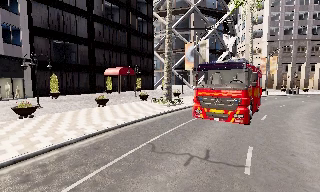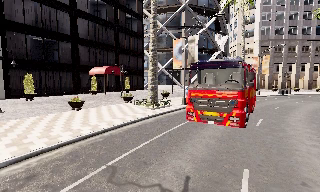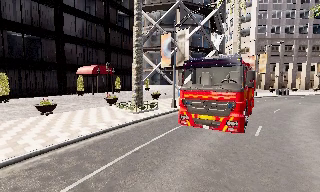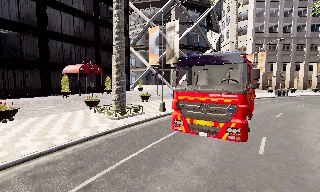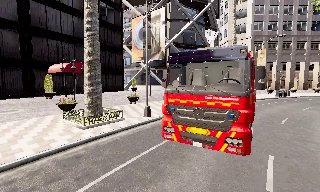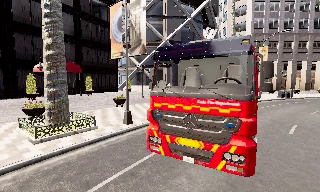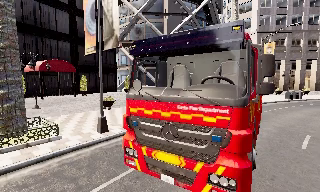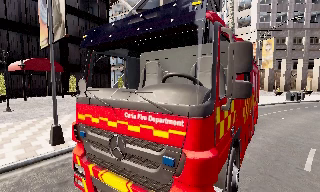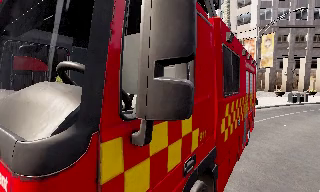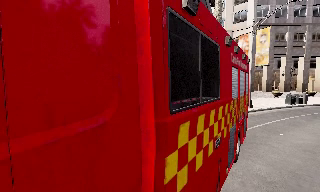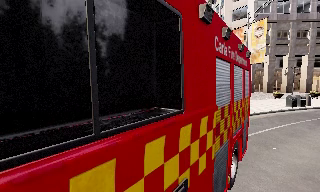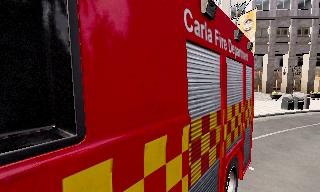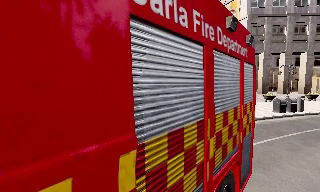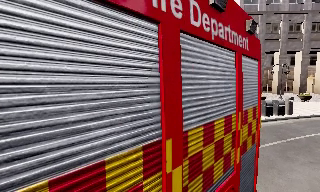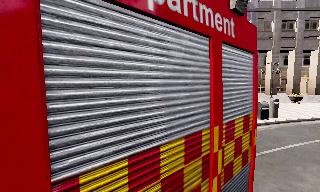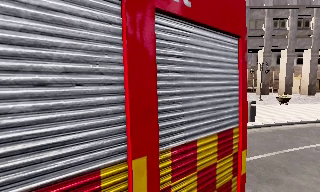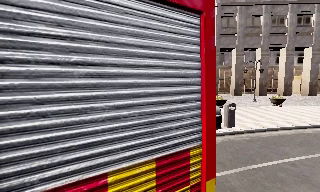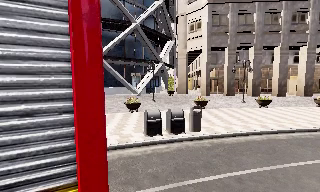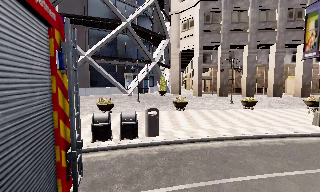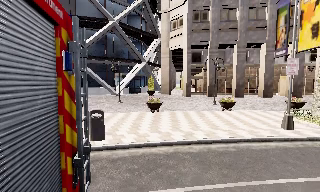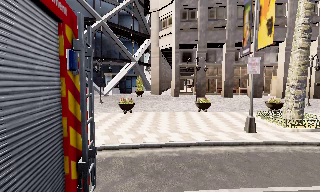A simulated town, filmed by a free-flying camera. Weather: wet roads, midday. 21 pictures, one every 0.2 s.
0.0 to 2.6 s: The camera travels forward and to its right, about 25 m, so what stands in front looms larger.
2.6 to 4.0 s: The camera travels to its right, about 15 m, so close, fixed things drift to the left.
The film runs backward here.
